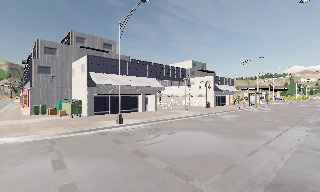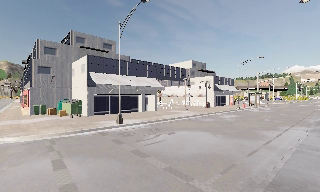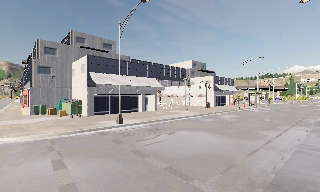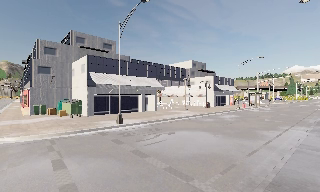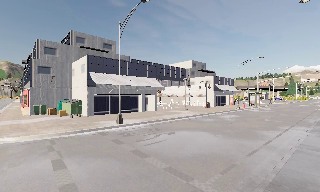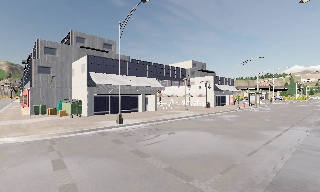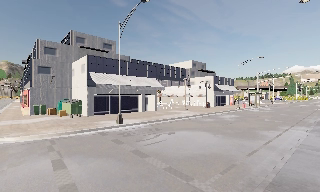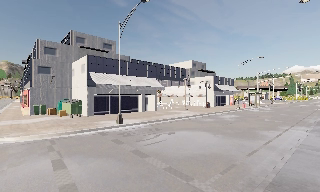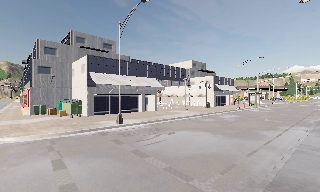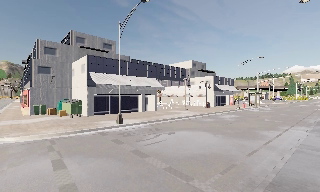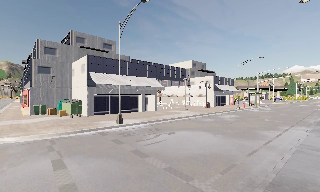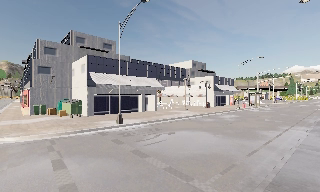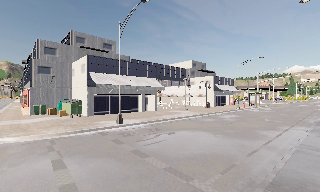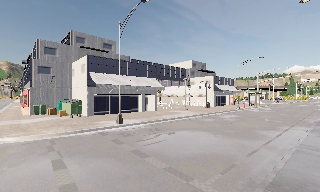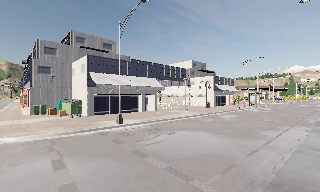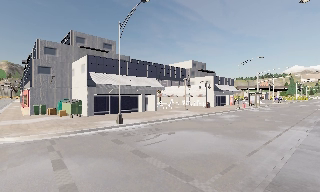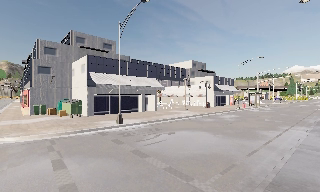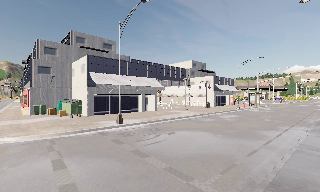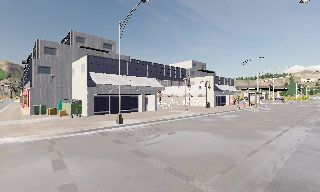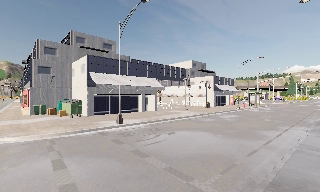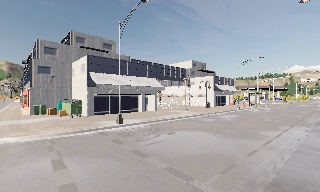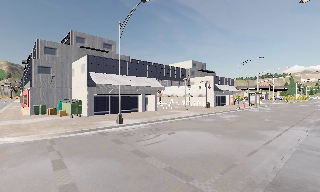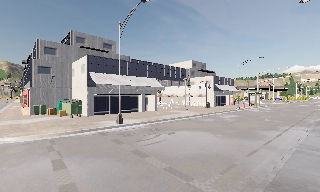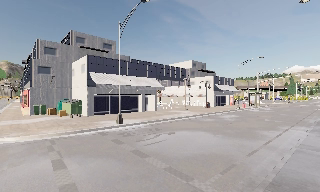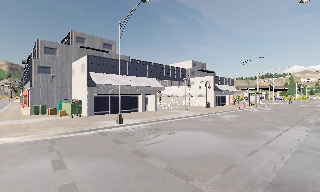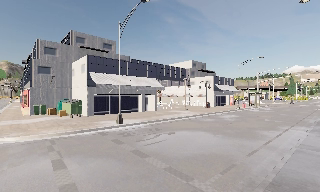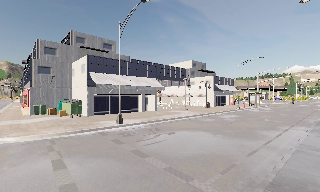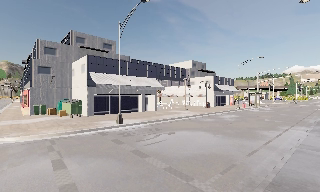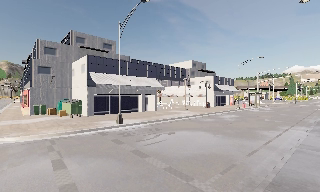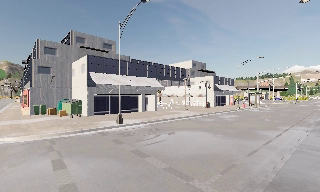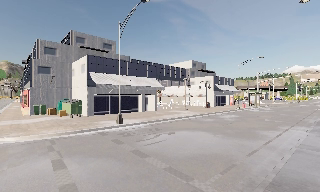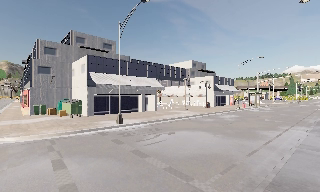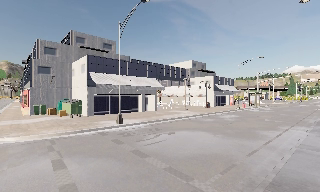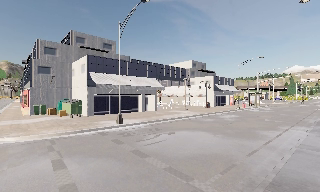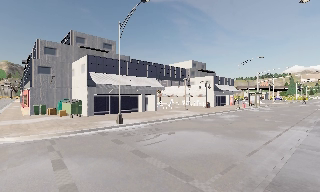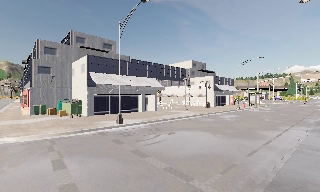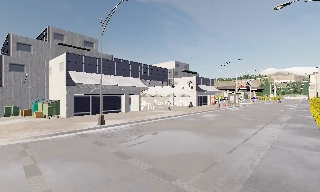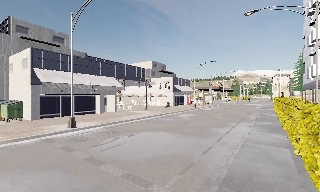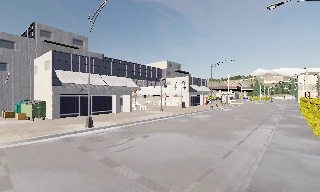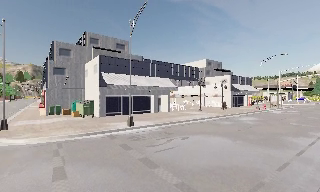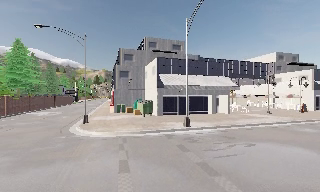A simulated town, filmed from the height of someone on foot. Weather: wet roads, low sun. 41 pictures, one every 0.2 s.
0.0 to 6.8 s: The camera keeps its place and its aim.
6.8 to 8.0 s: The scene slides to the right, as the camera pans about 25 degrees to its left. It travels forward, about 1 m, so what stands in front looms larger. It gains speed.
The film runs forward here.
